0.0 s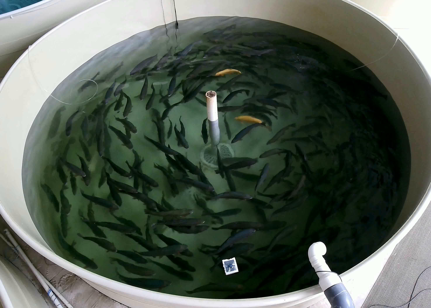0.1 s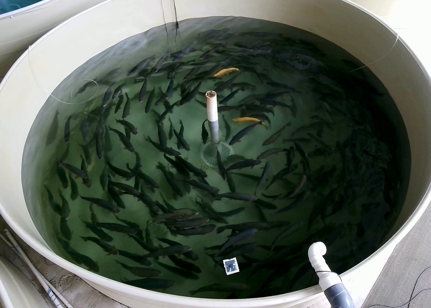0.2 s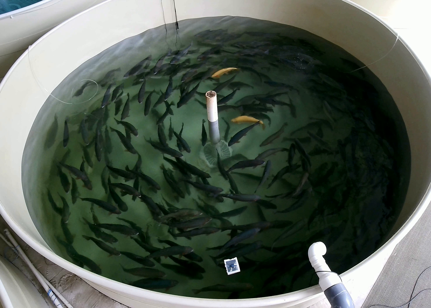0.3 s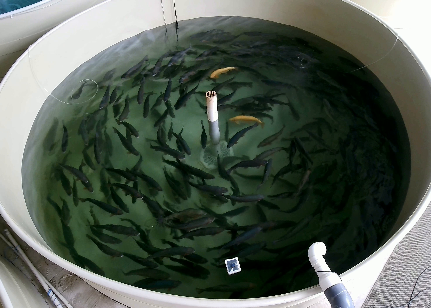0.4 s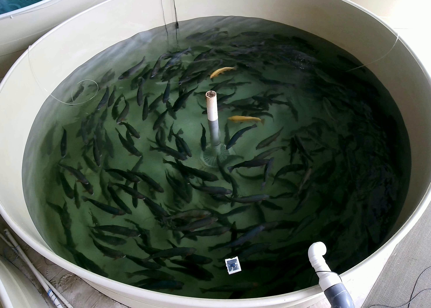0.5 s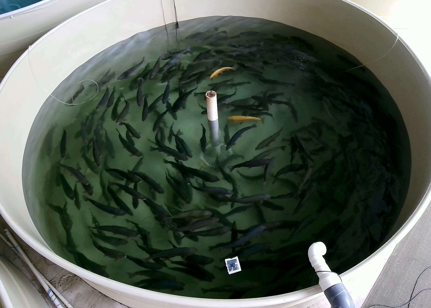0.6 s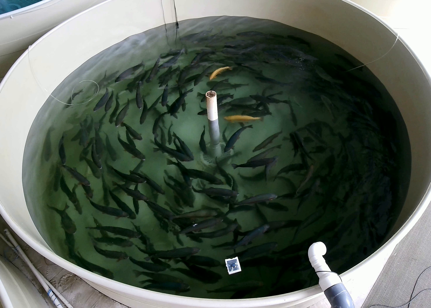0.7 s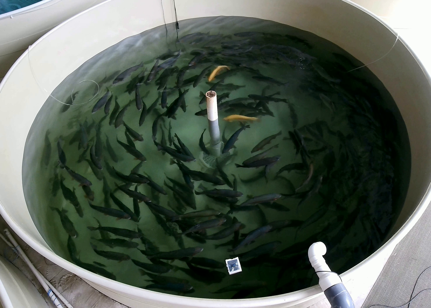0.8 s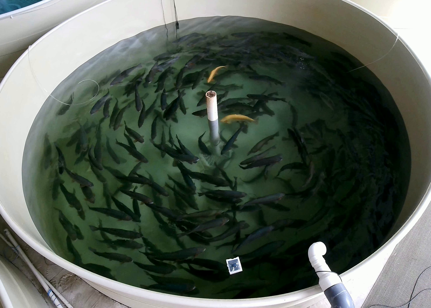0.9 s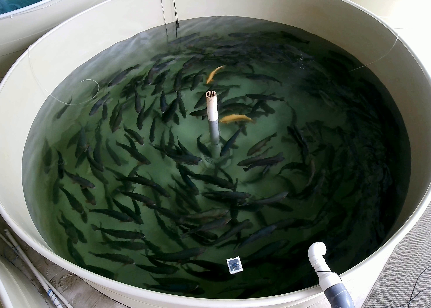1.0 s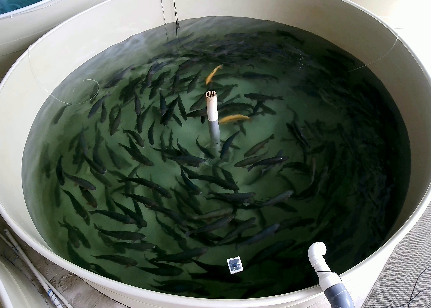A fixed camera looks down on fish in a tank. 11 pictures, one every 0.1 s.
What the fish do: Normal cruising.
